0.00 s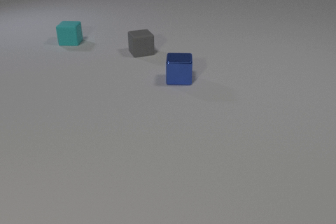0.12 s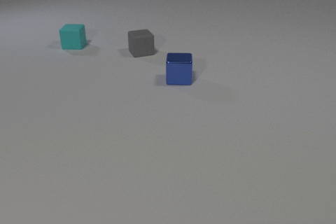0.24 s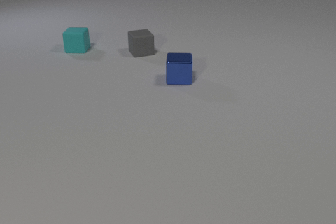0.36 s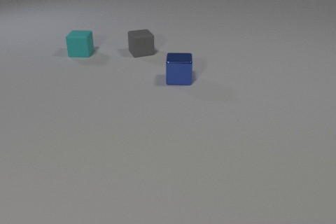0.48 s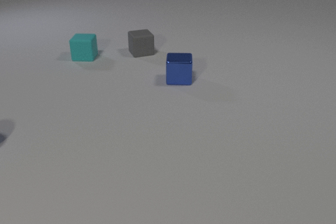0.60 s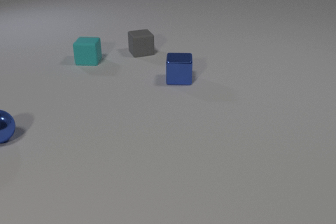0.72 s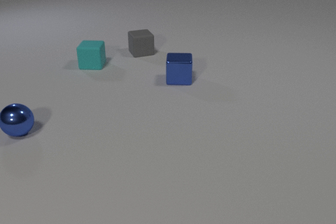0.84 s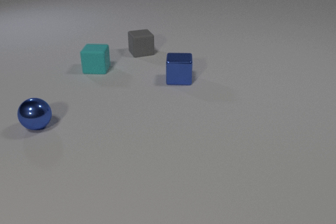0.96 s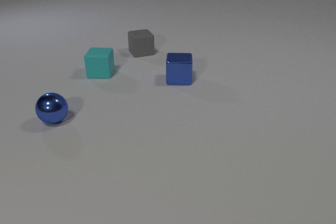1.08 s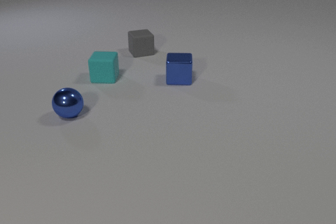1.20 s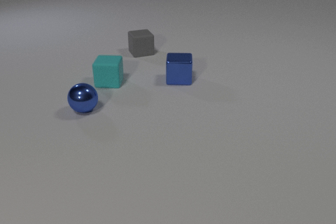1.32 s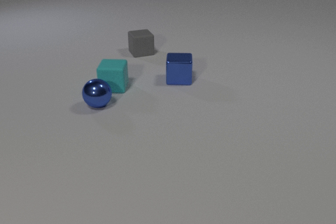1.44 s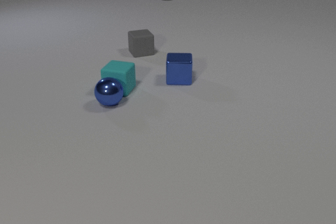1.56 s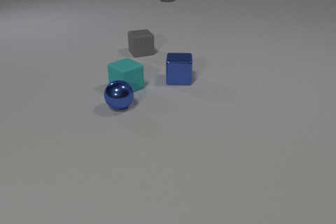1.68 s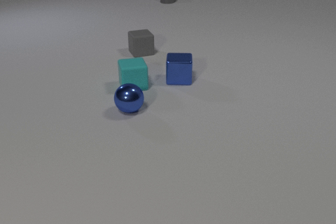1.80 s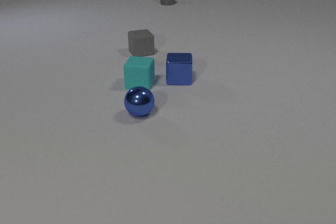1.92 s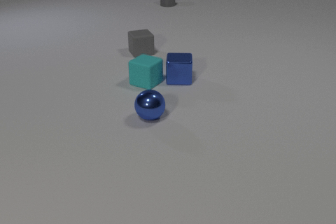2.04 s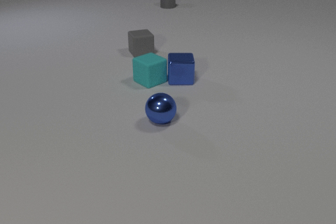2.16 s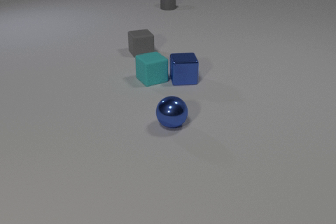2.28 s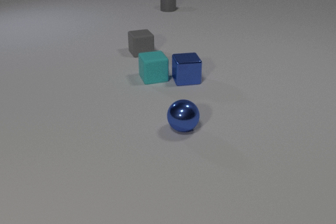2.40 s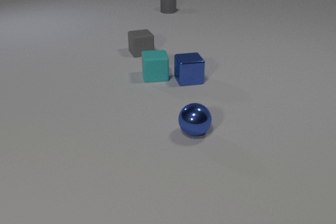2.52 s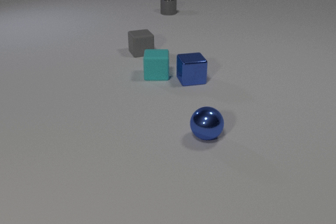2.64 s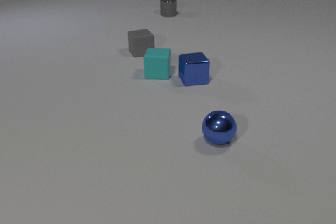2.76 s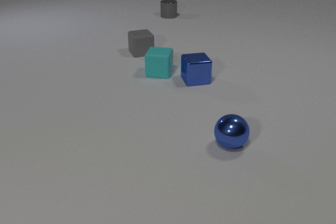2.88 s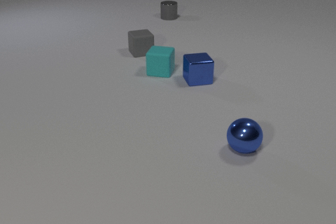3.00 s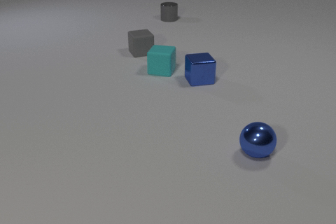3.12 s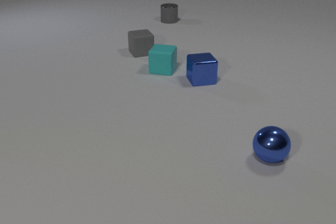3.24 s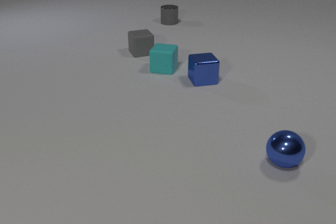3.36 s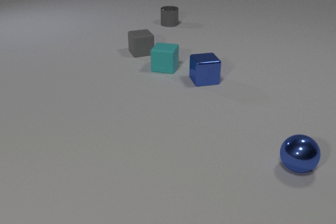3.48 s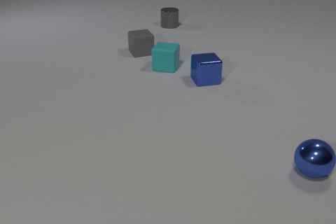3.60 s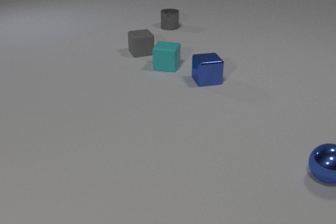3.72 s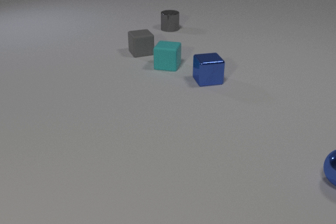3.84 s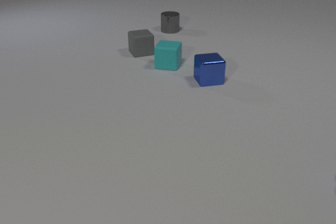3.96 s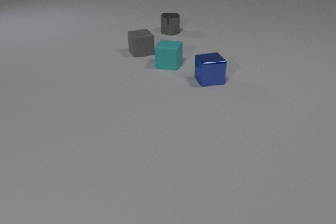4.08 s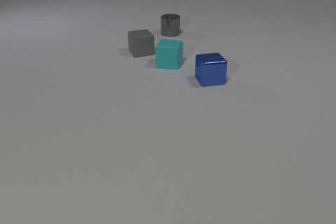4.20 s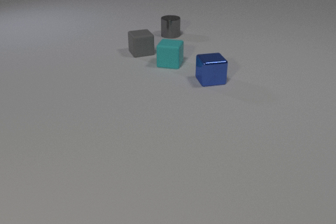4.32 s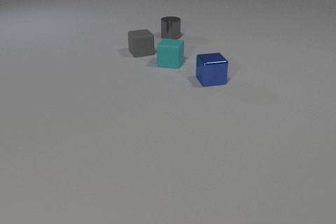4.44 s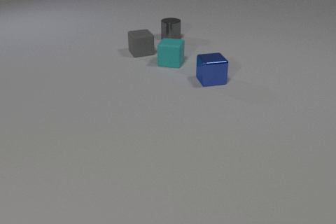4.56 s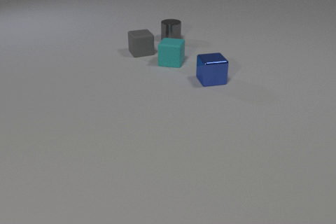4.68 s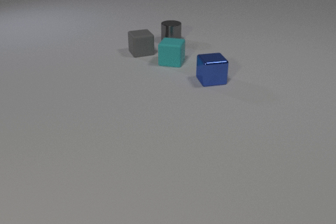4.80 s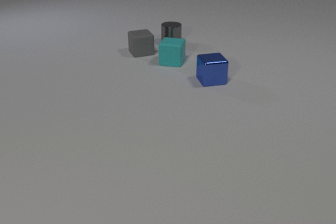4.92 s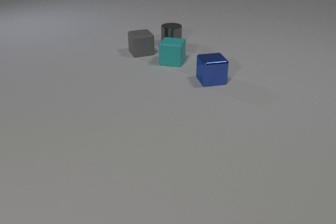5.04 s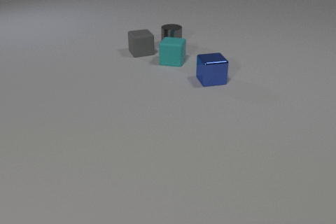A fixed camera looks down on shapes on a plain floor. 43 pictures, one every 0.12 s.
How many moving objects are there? 4.
How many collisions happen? 2.
How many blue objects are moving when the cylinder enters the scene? 1.
0.00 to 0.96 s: The blue metal sphere comes in at the left edge, rolls to the right. The cyan rubber cube slides toward the camera.
0.96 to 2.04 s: The blue metal sphere rolls to the right. The cyan rubber cube slides to the right and toward the camera, spins clockwise seen from above by about 135 degrees, its near face sliding to the left. The gray metal cylinder comes in at the top edge, slides toward the camera. The blue metal sphere and the cyan rubber cube collide. The cyan rubber cube and the blue metal cube collide.
2.04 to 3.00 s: The blue metal sphere rolls to the right and toward the camera. The cyan rubber cube slides away from the camera and to the right, spins so that its near face slides to the left, clockwise seen from above. The blue metal cube slides to the right. The gray metal cylinder slides toward the camera.
3.00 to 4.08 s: The blue metal sphere rolls to the right, leaves at the right edge. The cyan rubber cube slides away from the camera and to the right. The blue metal cube slides to the right. The gray metal cylinder slides toward the camera.
4.08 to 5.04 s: The cyan rubber cube slides away from the camera. The gray metal cylinder slides toward the camera.
